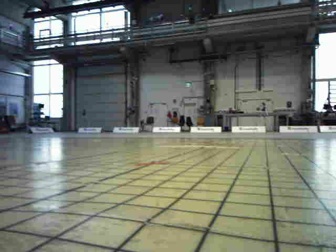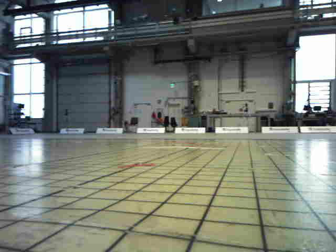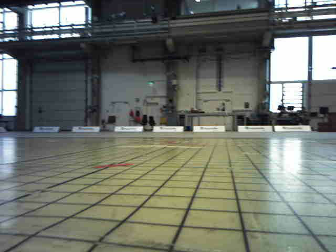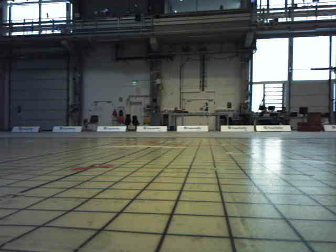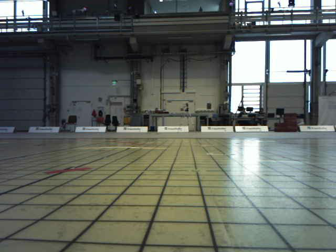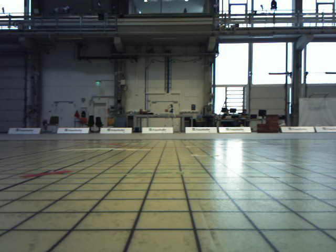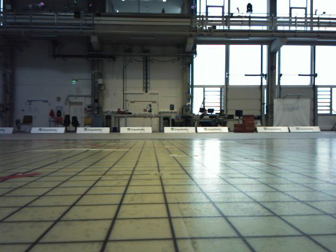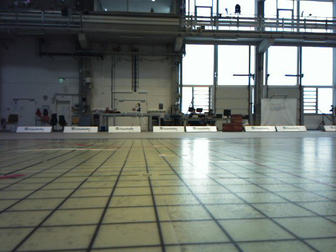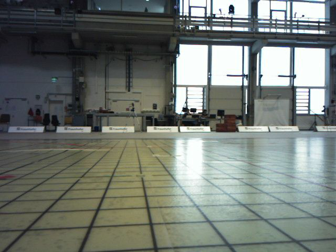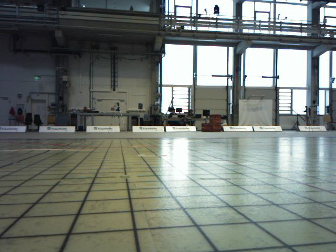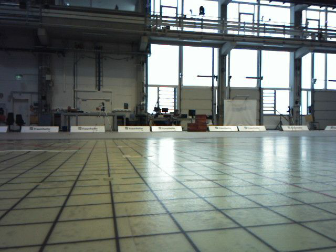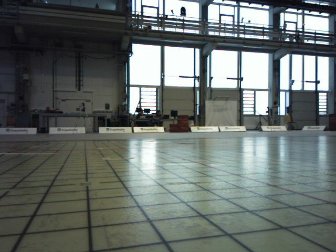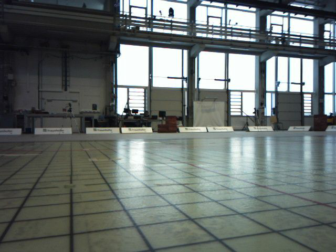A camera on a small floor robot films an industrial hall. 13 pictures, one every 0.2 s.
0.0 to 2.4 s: The camera swings to its right by about 40 degrees, and the scene slides to the left. It travels forward, about 0.4 m.
The film runs forward here.
